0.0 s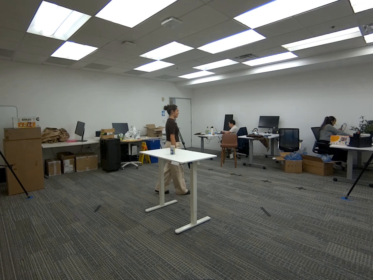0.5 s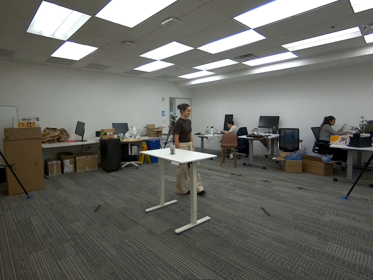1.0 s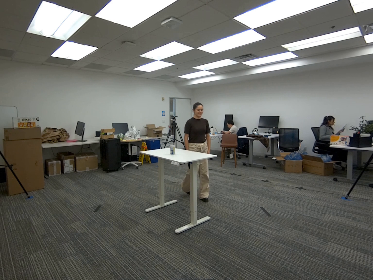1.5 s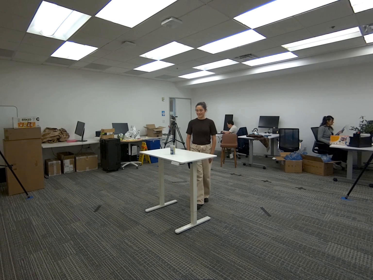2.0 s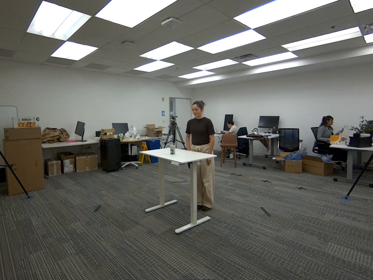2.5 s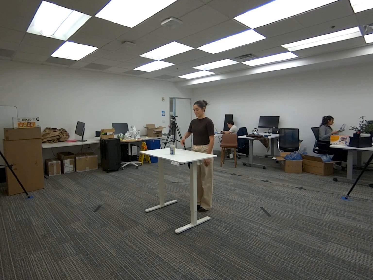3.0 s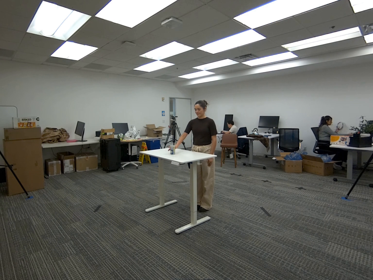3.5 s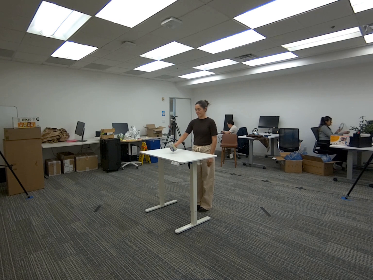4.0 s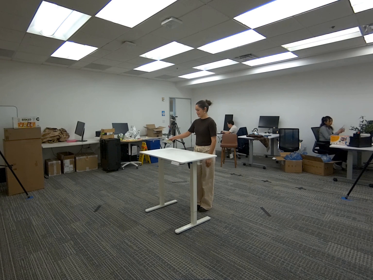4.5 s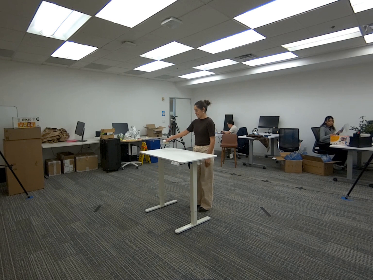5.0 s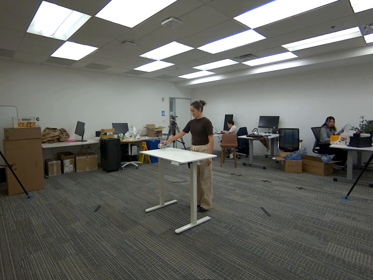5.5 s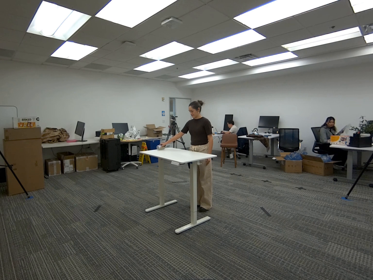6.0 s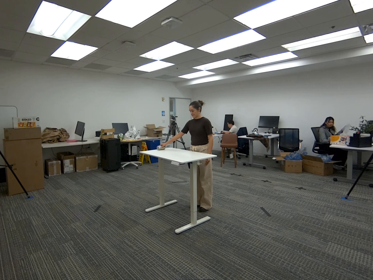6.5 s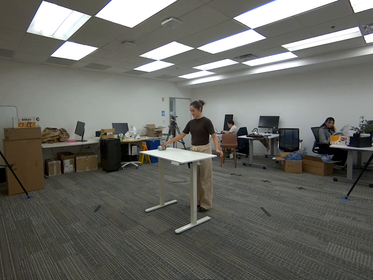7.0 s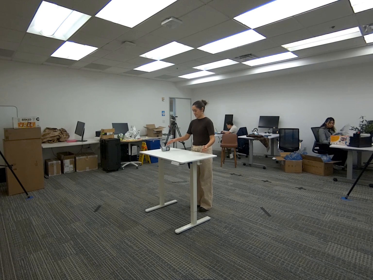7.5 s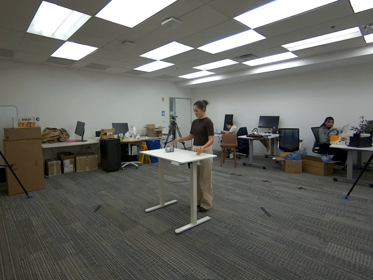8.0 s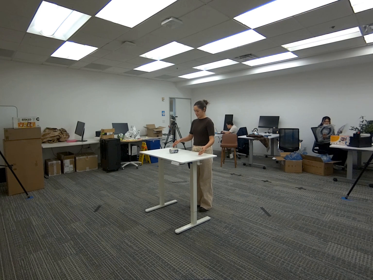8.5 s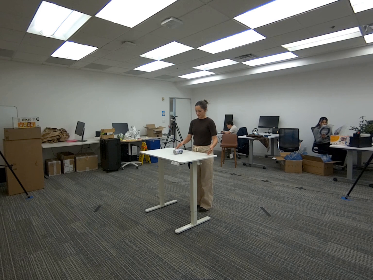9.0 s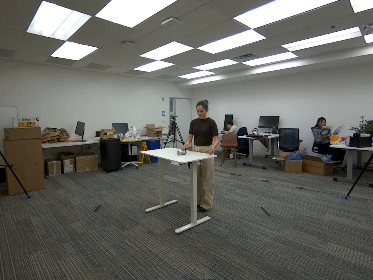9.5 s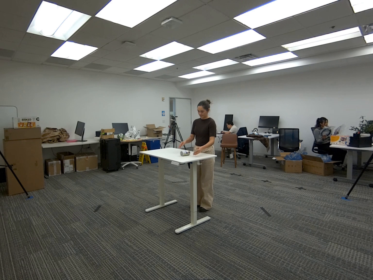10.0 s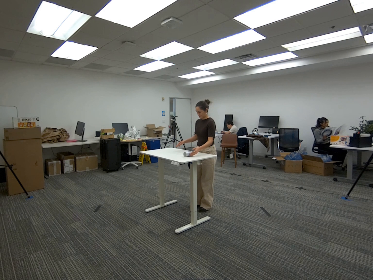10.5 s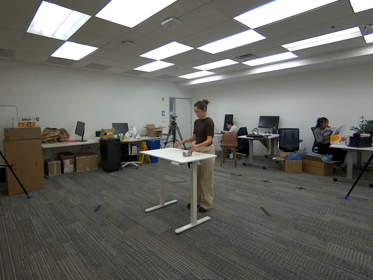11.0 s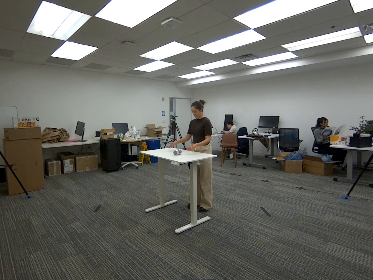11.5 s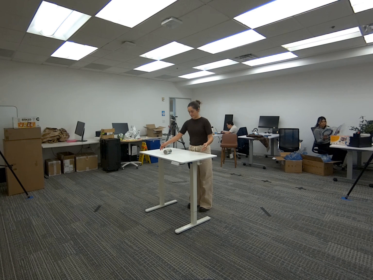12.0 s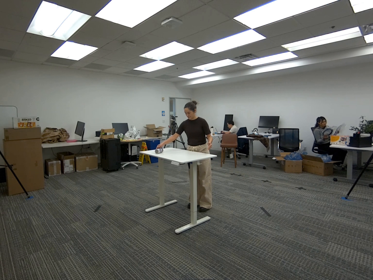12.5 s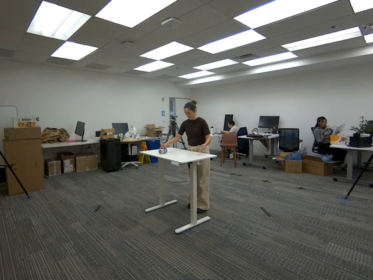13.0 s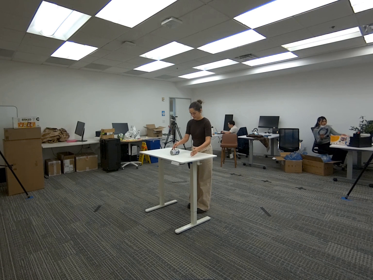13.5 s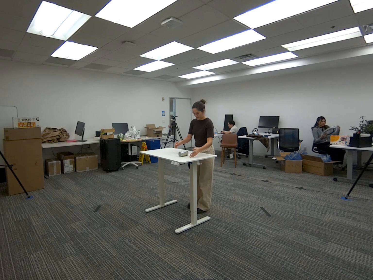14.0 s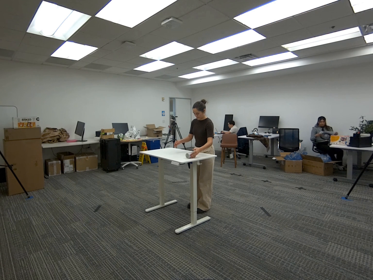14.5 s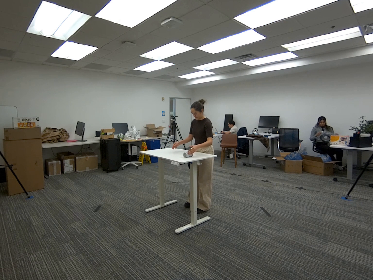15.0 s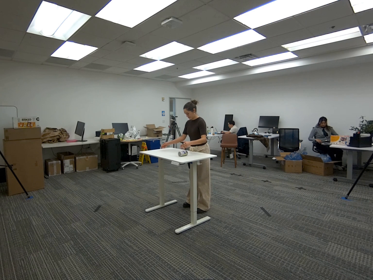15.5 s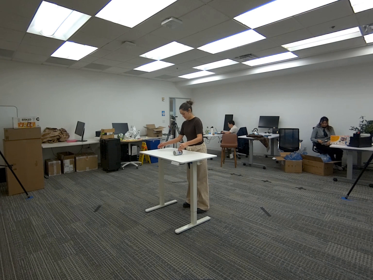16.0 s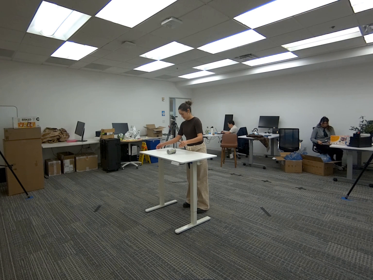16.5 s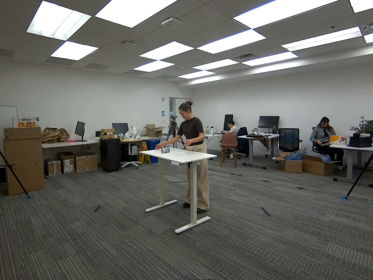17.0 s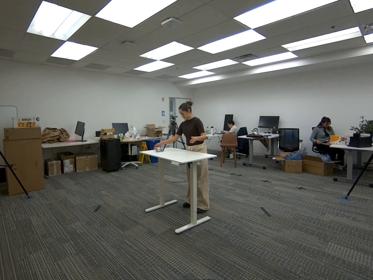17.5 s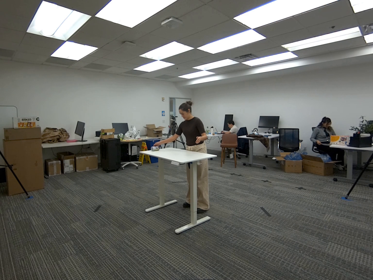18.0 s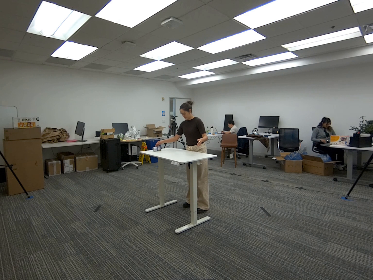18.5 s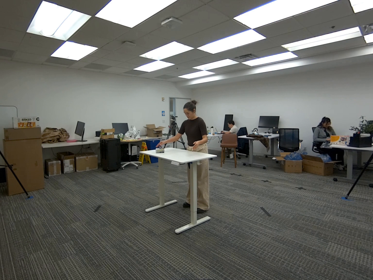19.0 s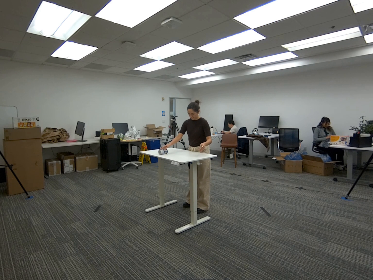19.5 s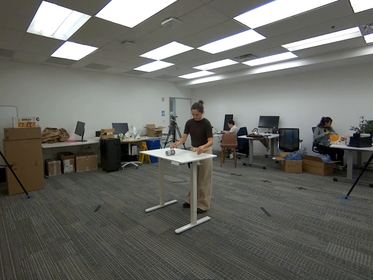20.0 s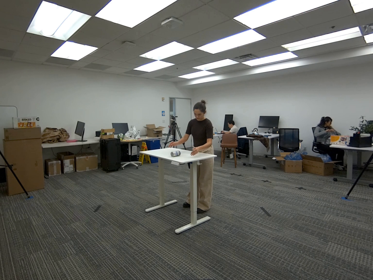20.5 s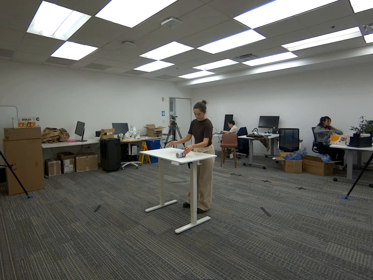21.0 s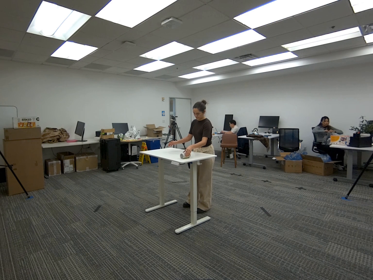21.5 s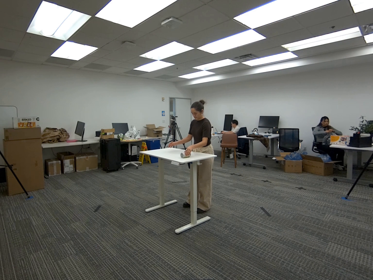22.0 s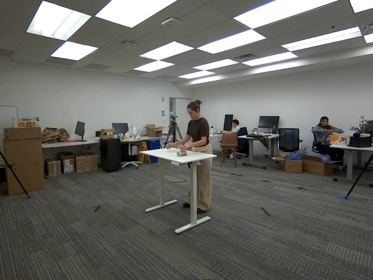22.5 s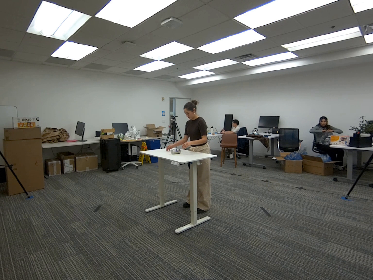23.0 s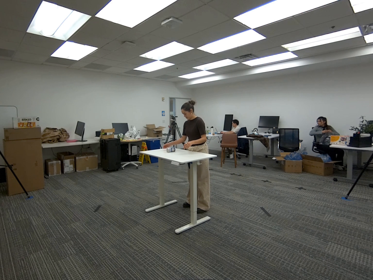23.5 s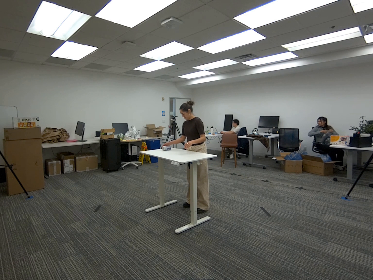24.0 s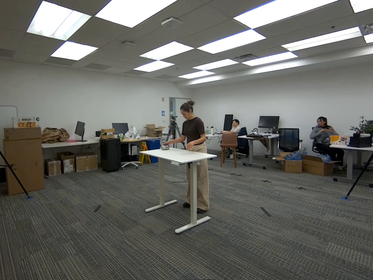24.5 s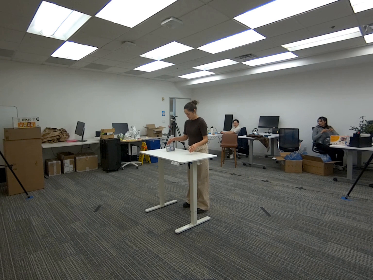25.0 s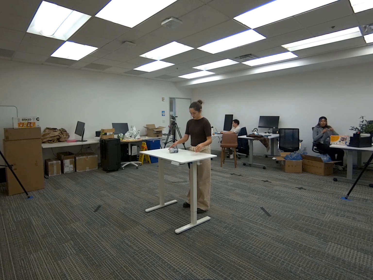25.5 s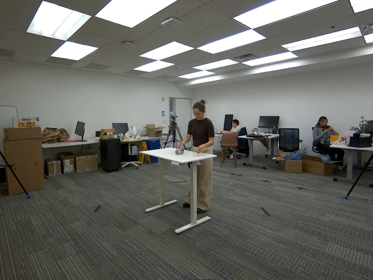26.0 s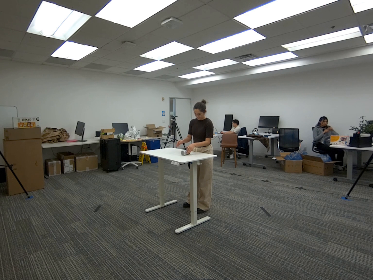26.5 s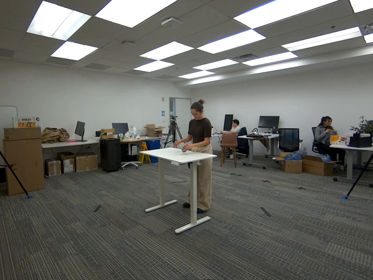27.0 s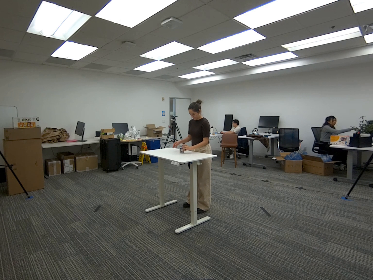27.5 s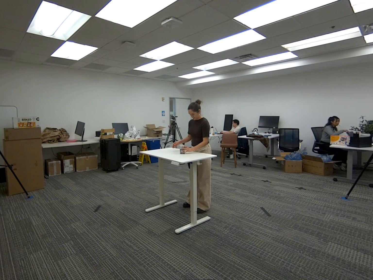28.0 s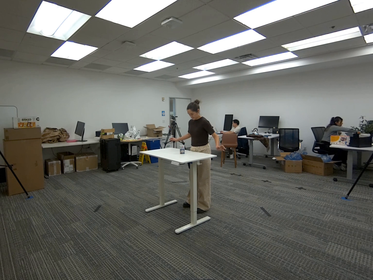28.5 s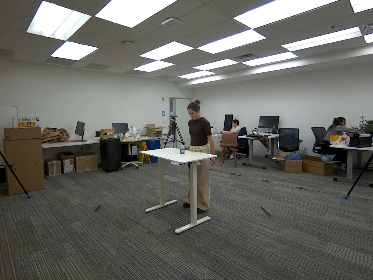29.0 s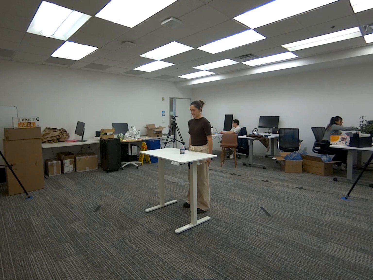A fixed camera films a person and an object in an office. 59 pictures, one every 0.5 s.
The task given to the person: Walk over to the white desk and place the soup can on its side and roll to the other side of white desk and then set up right.
